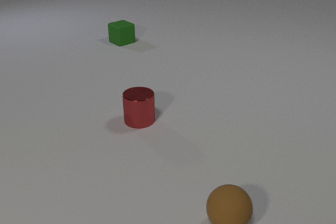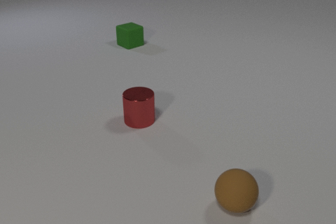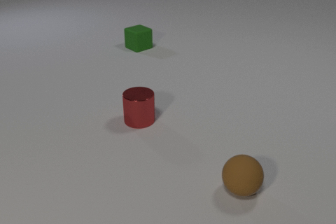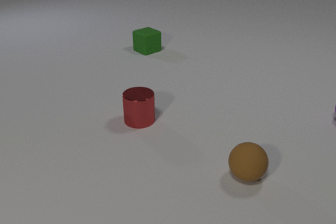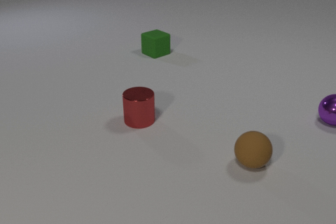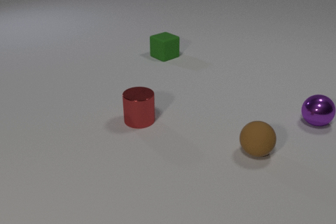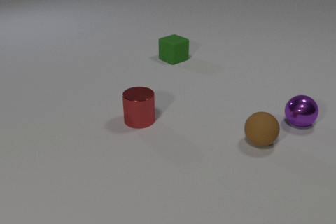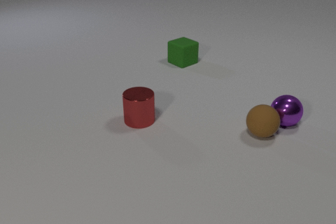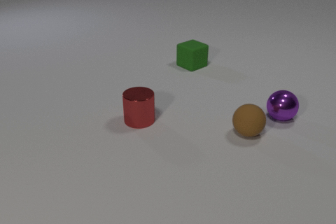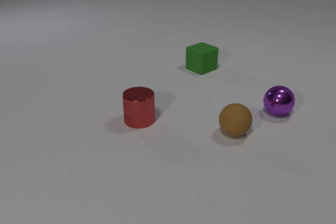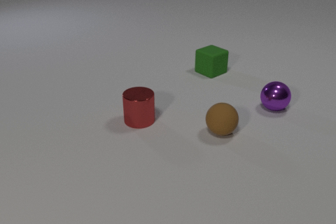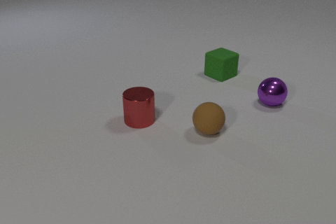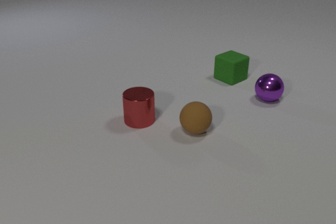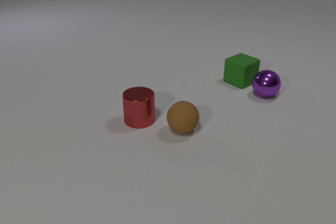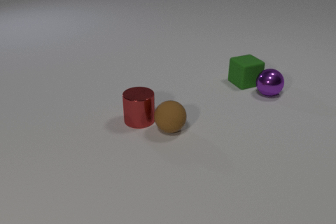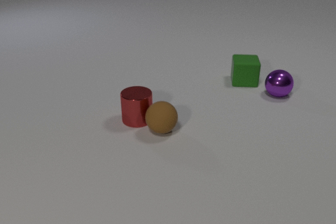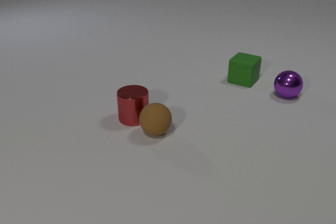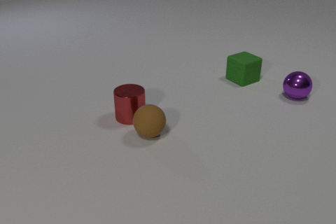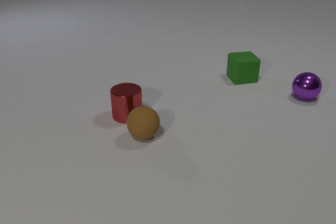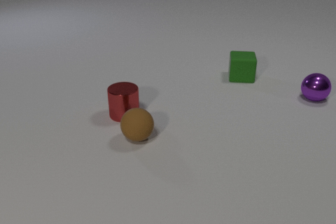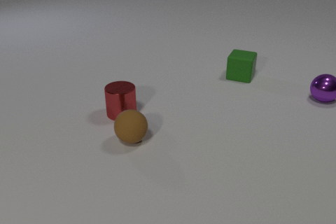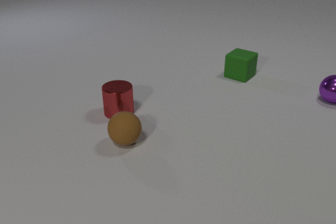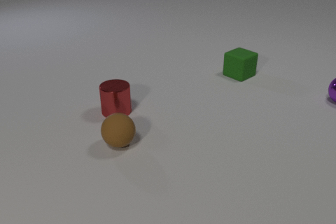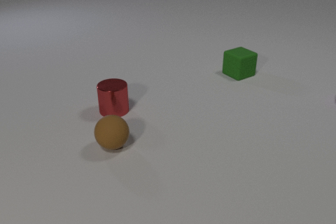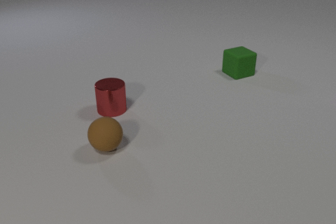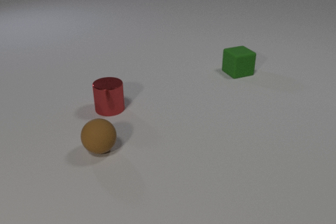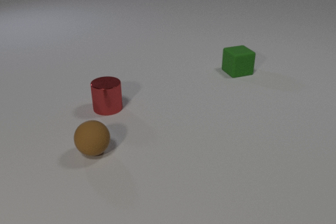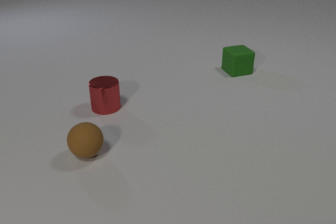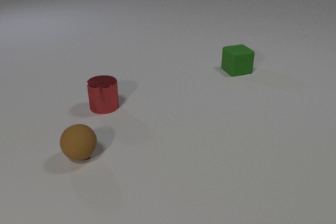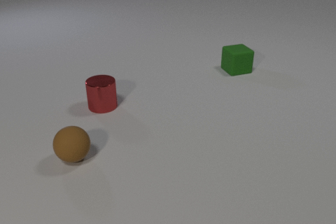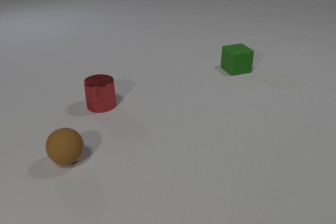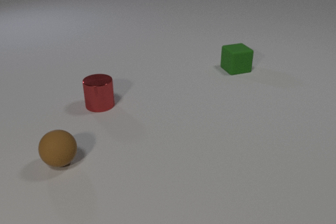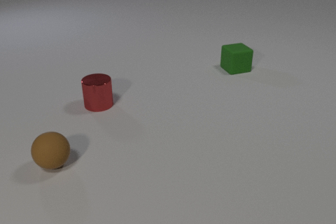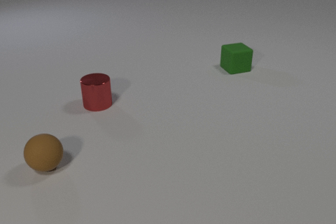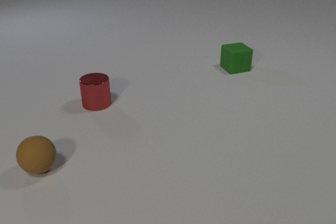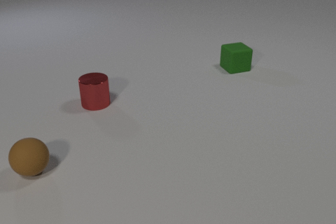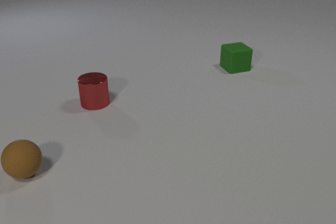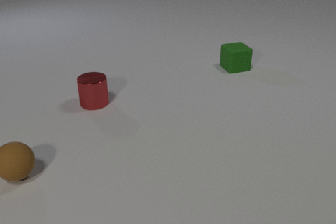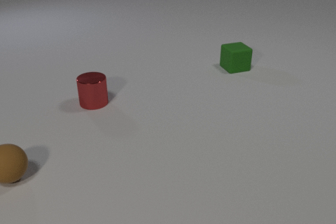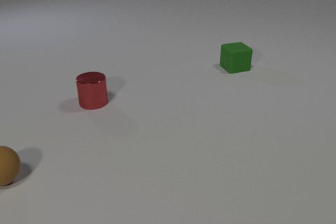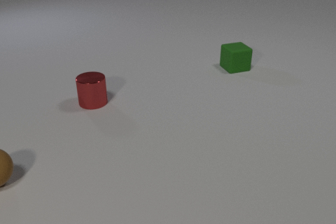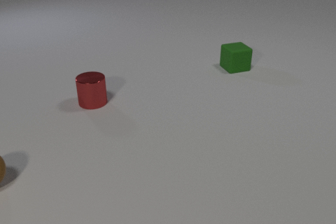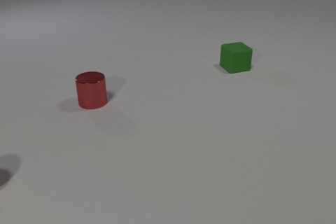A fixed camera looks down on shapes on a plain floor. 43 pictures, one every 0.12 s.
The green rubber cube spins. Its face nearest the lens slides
to the left.
The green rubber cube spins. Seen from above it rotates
clockwise.
0.00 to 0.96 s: The purple metal sphere comes in at the right edge, rolls to the left. The brown rubber sphere rolls away from the camera. The green rubber cube slides to the right and toward the camera. The purple metal sphere and the brown rubber sphere collide.
0.96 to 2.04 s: The purple metal sphere rolls away from the camera. The brown rubber sphere rolls to the left. The green rubber cube slides to the right and toward the camera, spins clockwise seen from above by about 90 degrees, its near face sliding to the left. The red metal cylinder slides to the left and away from the camera. The purple metal sphere and the green rubber cube collide. The brown rubber sphere and the red metal cylinder collide.
2.04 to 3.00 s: The purple metal sphere rolls to the right, leaves at the right edge. The brown rubber sphere rolls to the left and toward the camera. The green rubber cube slides away from the camera, spins clockwise seen from above by about 105 degrees, its near face sliding to the left. The red metal cylinder slides to the left and away from the camera.
3.00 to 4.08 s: The brown rubber sphere rolls to the left. The green rubber cube slides away from the camera. The red metal cylinder slides to the left and away from the camera.
4.08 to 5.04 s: The brown rubber sphere rolls to the left, leaves at the left edge.
What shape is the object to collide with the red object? sphere.
How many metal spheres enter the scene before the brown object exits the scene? 1.
Are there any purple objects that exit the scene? yes.
